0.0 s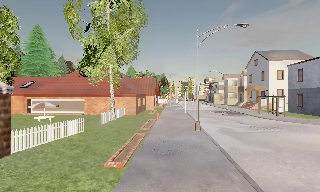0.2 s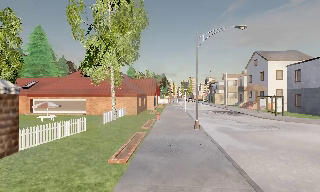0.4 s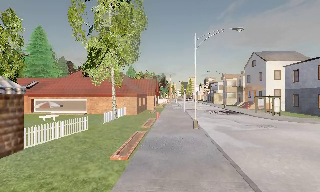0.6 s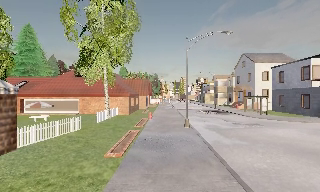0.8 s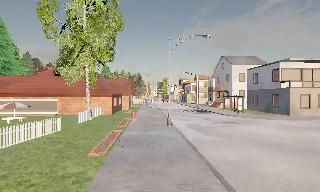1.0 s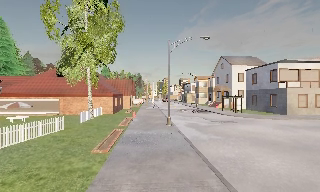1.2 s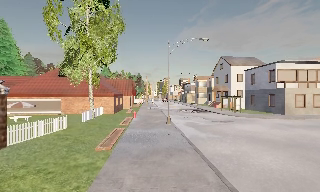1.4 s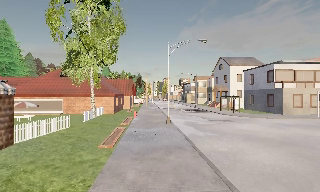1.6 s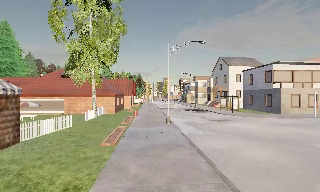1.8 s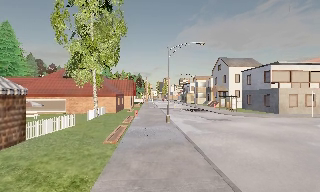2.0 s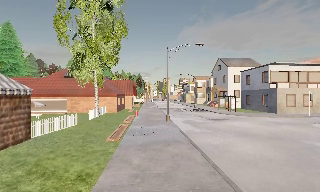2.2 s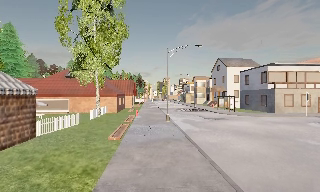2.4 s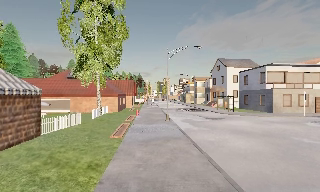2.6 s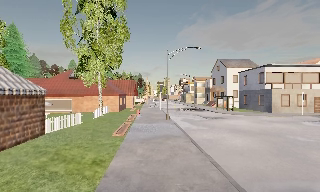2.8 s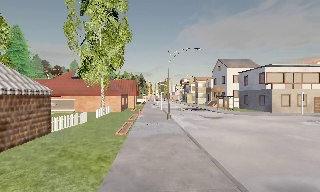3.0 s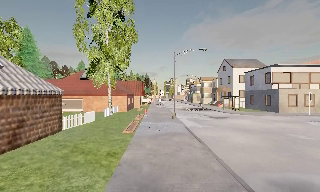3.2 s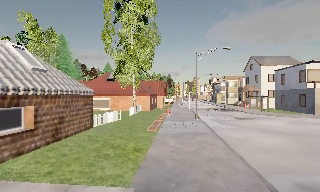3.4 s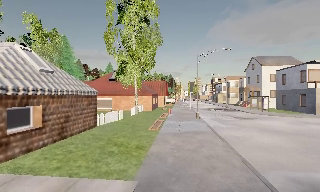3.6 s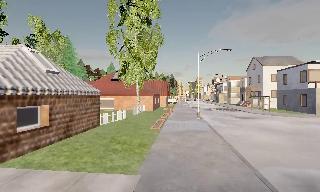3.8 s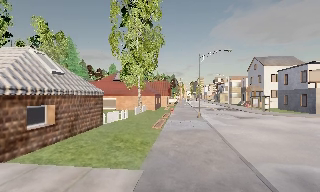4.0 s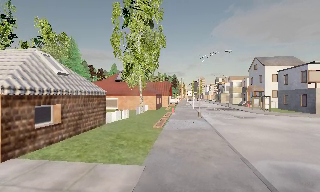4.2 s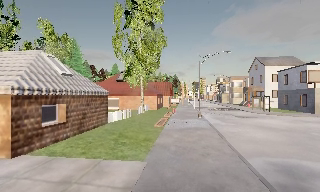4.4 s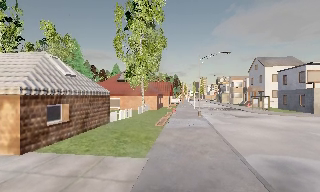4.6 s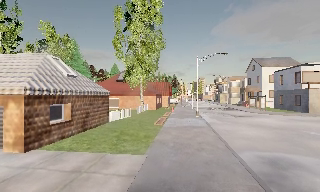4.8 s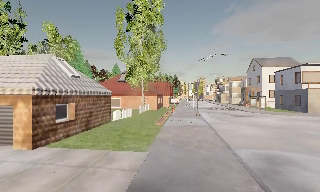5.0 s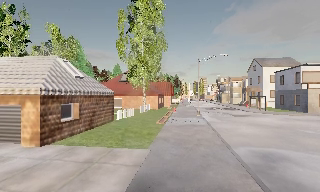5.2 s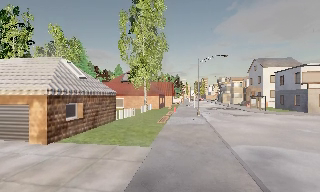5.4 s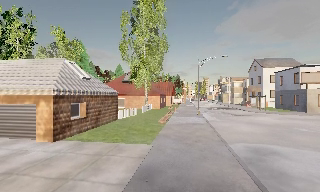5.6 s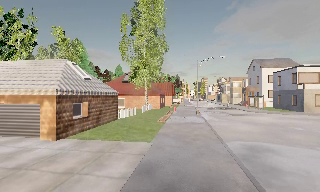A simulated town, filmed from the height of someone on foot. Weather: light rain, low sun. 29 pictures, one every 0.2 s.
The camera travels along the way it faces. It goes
backward.
0.0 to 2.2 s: The camera travels backward, about 4 m, so what stands in front gets smaller.
2.2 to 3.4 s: The camera pans to its left, which is counterclockwise from overhead, by about 10 degrees. It travels backward, about 2 m, so what stands in front gets smaller.
3.4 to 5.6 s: The camera travels backward, about 4 m, so what stands in front gets smaller.
The film runs backward here.
